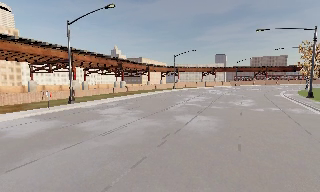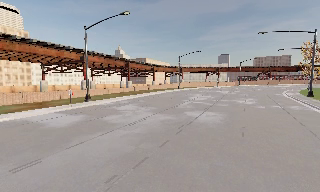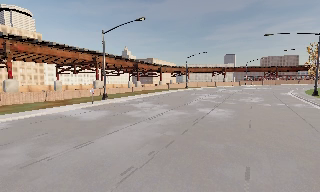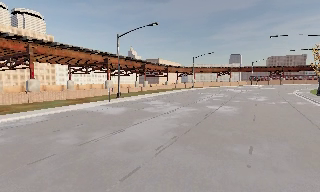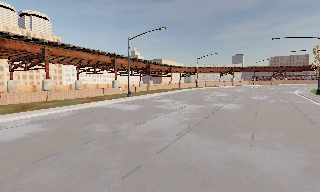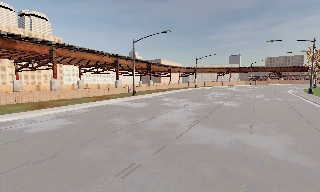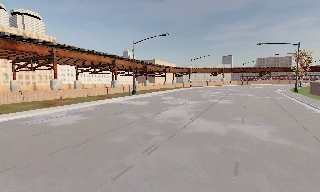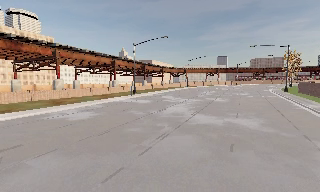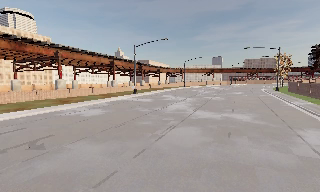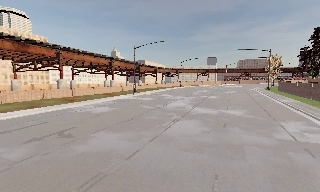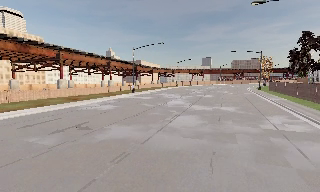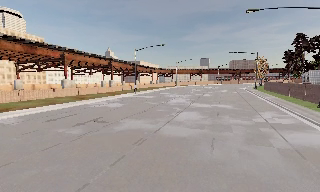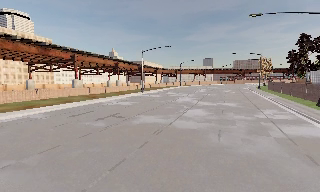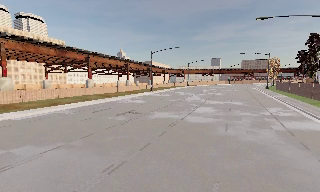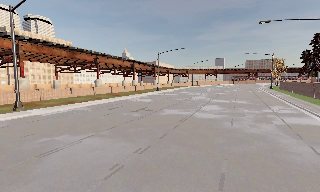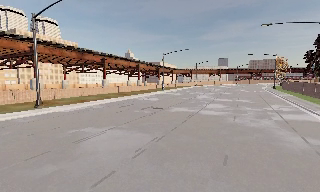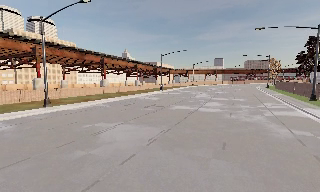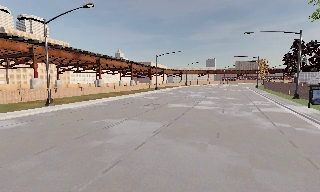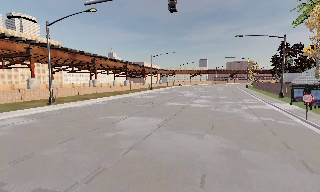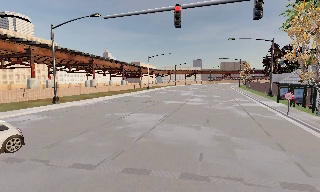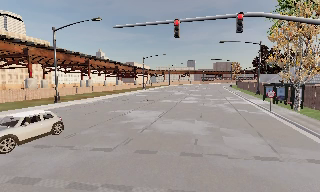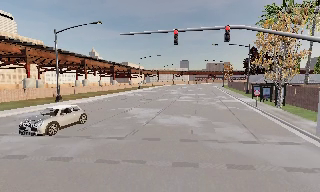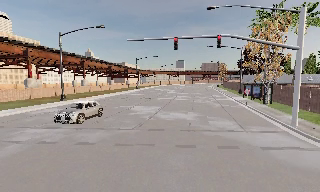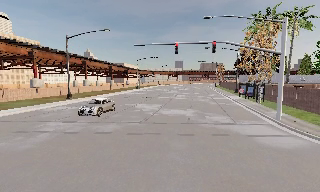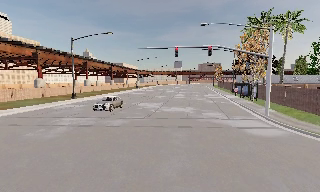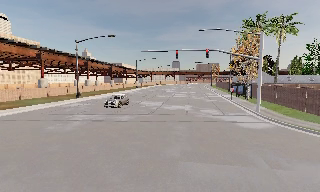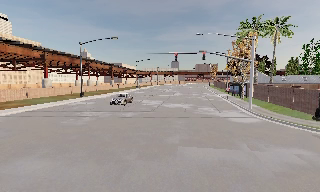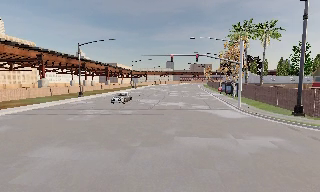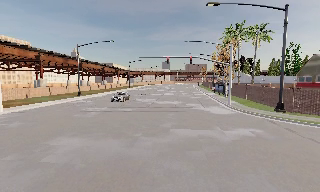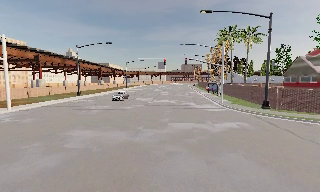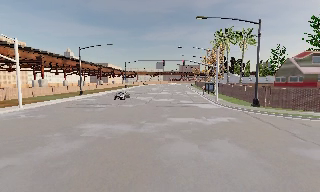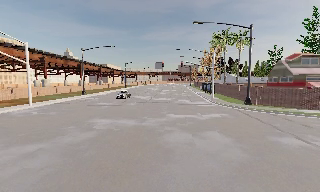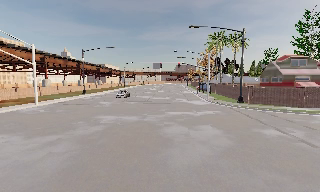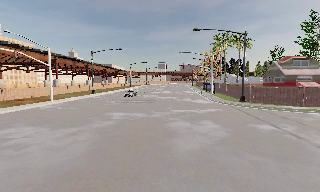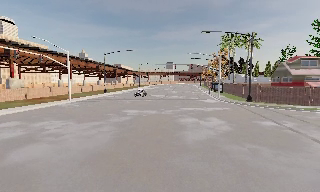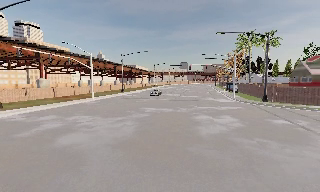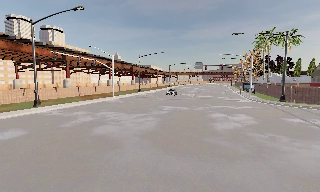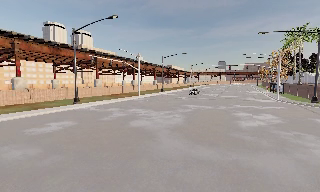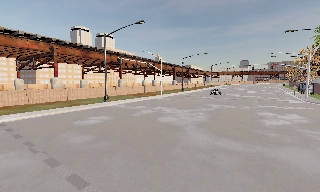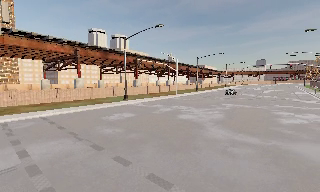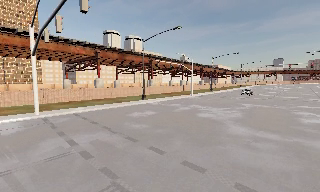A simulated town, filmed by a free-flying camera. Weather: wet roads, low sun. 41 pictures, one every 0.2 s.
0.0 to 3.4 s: The camera travels backward and to its left, about 30 m, so what stands in front gets smaller.
3.4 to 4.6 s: The camera pans to its right, which is clockwise from overhead, by about 10 degrees. It travels backward, about 10 m, so what stands in front gets smaller.
4.6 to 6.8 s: The camera travels backward, about 17 m, so what stands in front gets smaller.
6.8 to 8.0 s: The camera swings to its left by about 30 degrees, and the scene slides to the right. It travels backward and to its left, about 8 m.
The film runs backward here.
